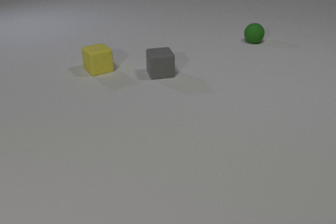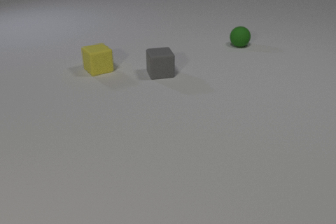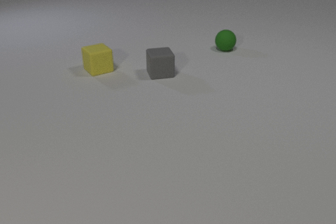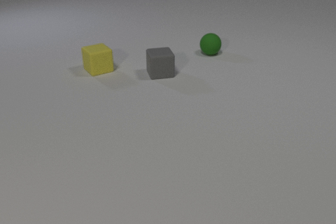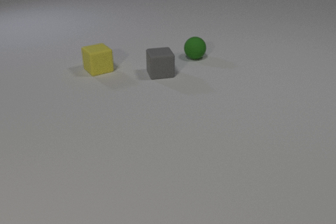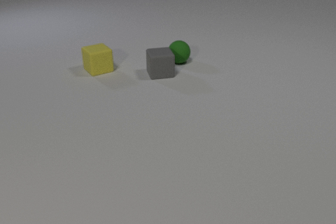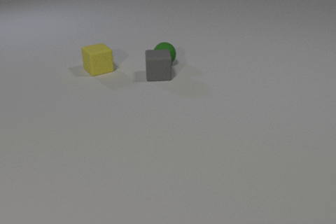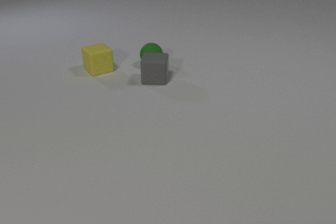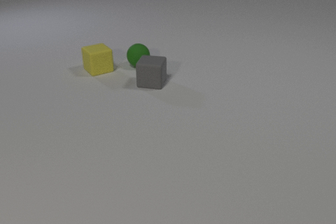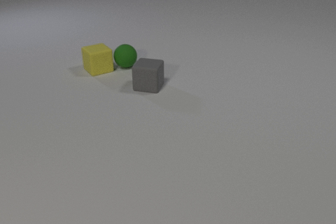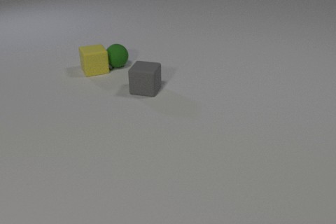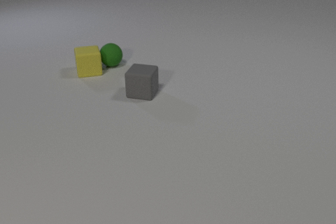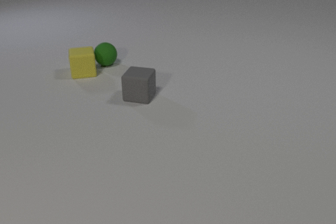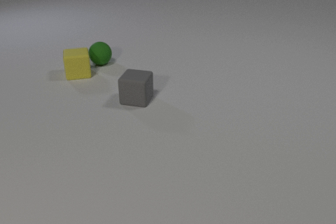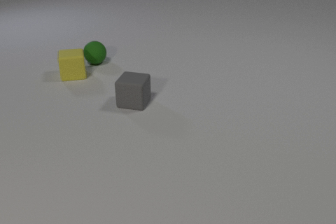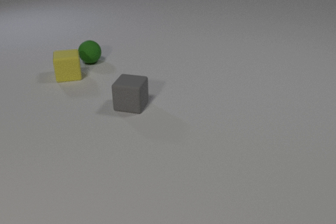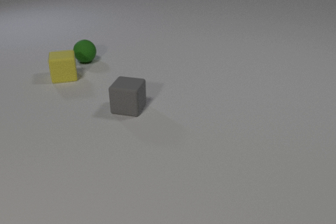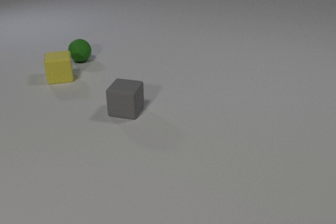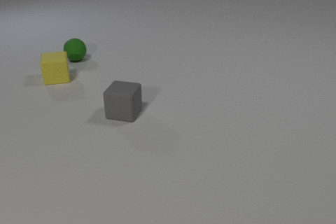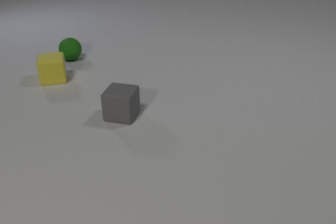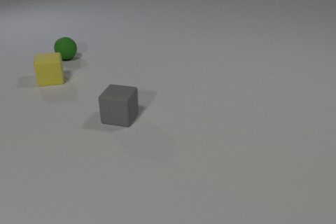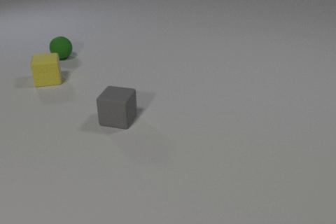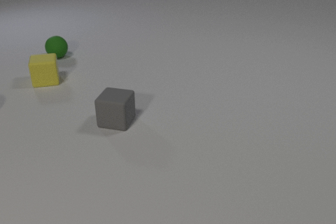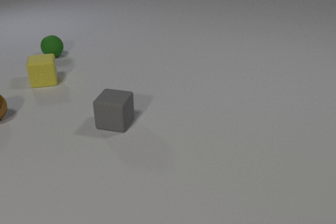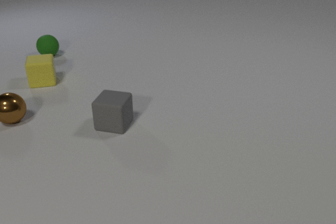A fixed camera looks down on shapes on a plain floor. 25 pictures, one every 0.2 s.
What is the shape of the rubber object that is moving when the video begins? sphere.
Are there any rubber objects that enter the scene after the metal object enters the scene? no.
What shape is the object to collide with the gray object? sphere.
0.0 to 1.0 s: The green rubber sphere rolls to the left and toward the camera.
1.0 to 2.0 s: The green rubber sphere rolls to the left. The gray rubber cube slides toward the camera, spins so that its near face slides to the left, clockwise seen from above. The green rubber sphere and the gray rubber cube collide. The green rubber sphere and the yellow rubber cube collide.
2.0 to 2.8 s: The green rubber sphere rolls to the left and away from the camera. The gray rubber cube slides toward the camera and to the left. The yellow rubber cube slides to the left.
2.8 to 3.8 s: The green rubber sphere rolls to the left and away from the camera. The gray rubber cube slides toward the camera and to the left. The yellow rubber cube slides to the left.
3.8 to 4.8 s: The green rubber sphere rolls to the left and away from the camera. The gray rubber cube slides toward the camera and to the left. The yellow rubber cube slides to the left. The brown metal sphere comes in at the left edge, rolls to the right and toward the camera.
